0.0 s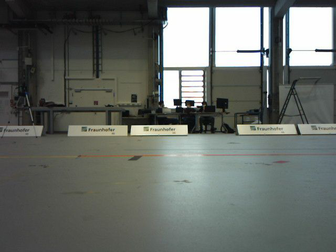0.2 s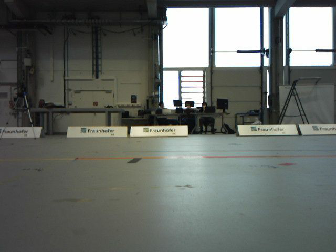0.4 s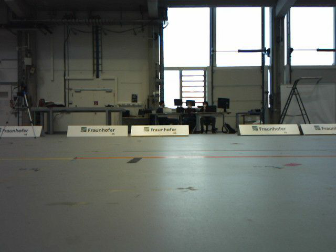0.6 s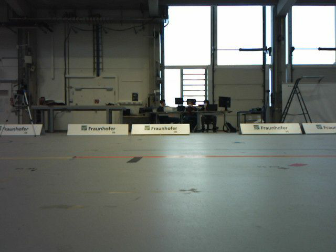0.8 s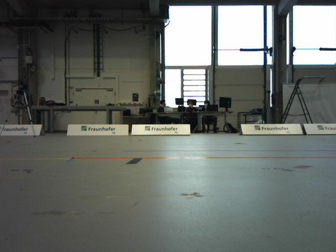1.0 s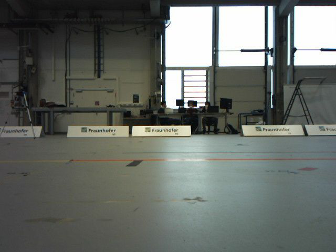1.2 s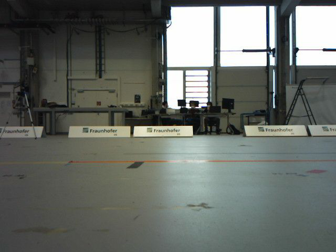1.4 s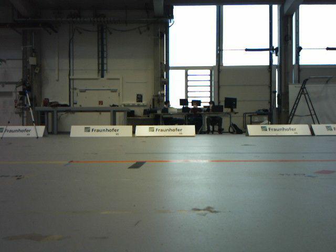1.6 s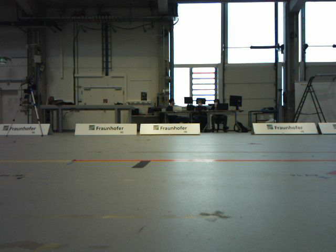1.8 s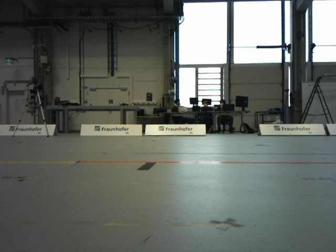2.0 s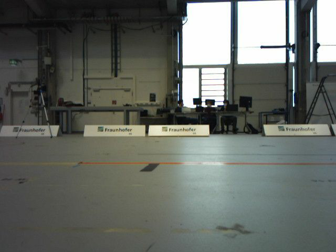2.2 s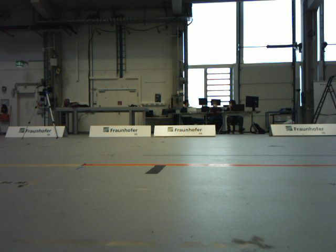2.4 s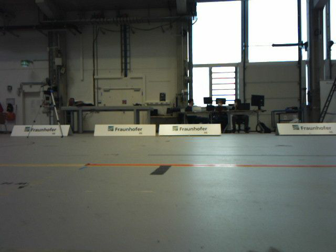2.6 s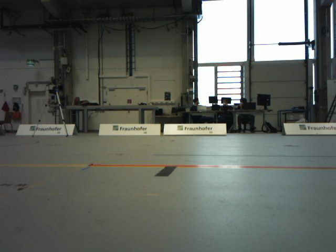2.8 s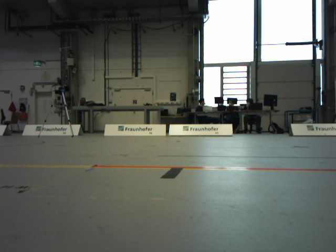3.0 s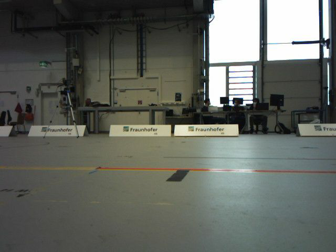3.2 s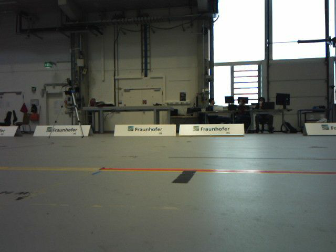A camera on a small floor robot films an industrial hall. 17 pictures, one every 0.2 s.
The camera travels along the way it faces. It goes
forward.
0.0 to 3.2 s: The camera travels forward, about 0.7 m, so what stands in front looms larger.
The film runs forward here.
